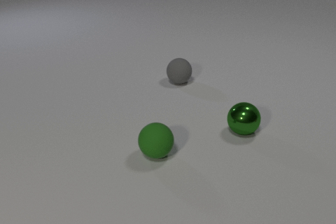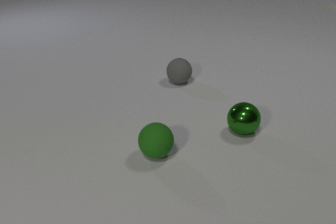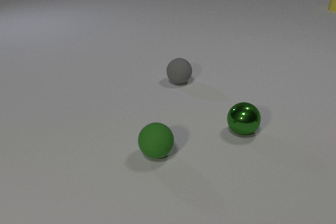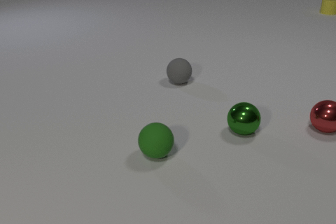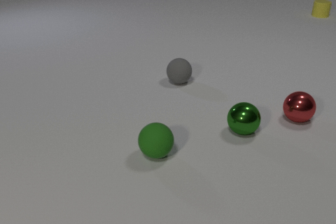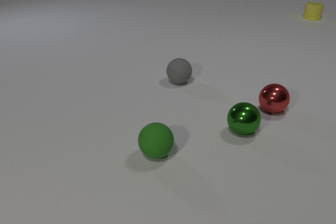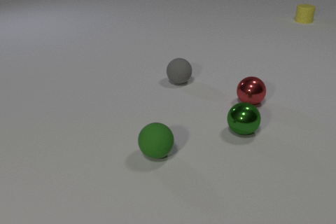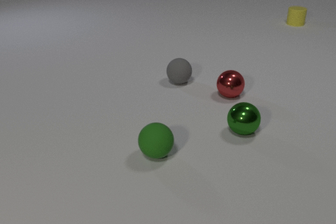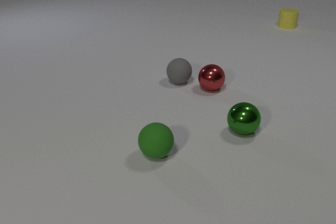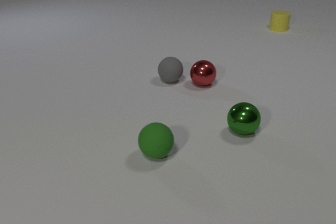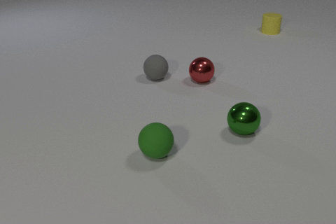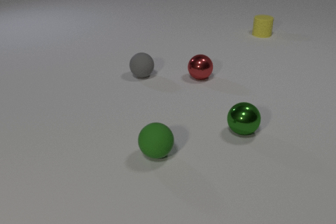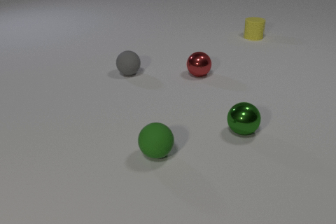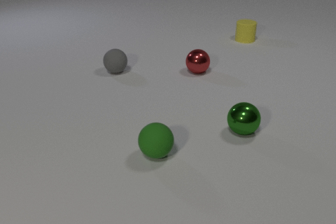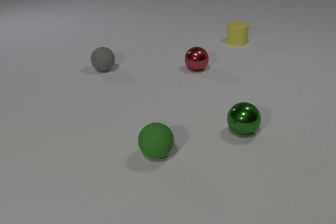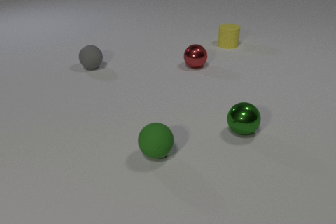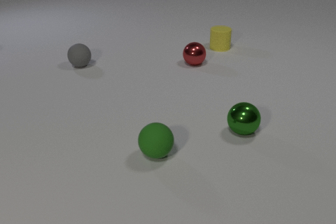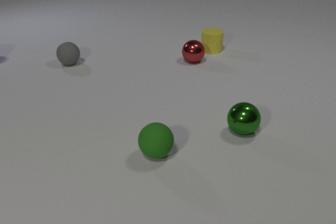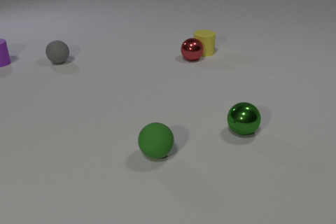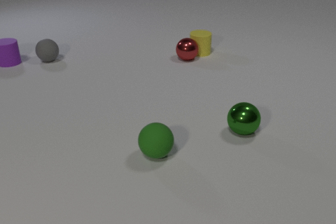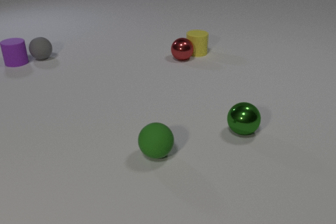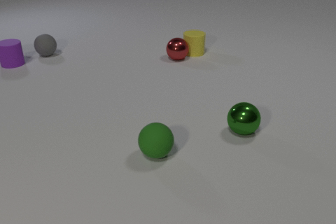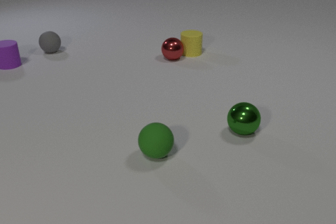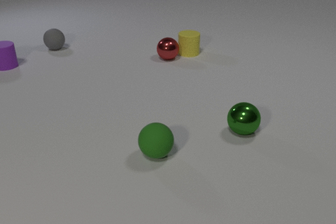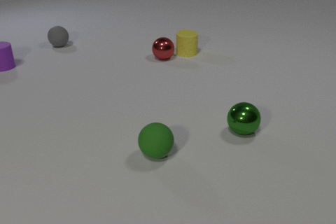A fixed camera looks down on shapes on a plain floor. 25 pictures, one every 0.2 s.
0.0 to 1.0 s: The red metal sphere comes in at the right edge, rolls to the left. The yellow rubber cylinder comes in at the right edge, slides toward the camera and to the left.
1.0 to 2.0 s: The red metal sphere rolls to the left and away from the camera. The gray rubber sphere rolls to the left. The yellow rubber cylinder slides toward the camera and to the left. The red metal sphere and the gray rubber sphere collide.
2.0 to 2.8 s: The red metal sphere rolls away from the camera. The gray rubber sphere rolls to the left and away from the camera. The yellow rubber cylinder slides toward the camera and to the left.
2.8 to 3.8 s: The red metal sphere rolls away from the camera. The gray rubber sphere rolls to the left and away from the camera. The yellow rubber cylinder slides to the left and toward the camera. The purple rubber cylinder comes in at the left edge, slides to the right. The red metal sphere and the yellow rubber cylinder collide.
3.8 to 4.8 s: The red metal sphere rolls to the left. The gray rubber sphere rolls away from the camera. The yellow rubber cylinder slides to the left. The purple rubber cylinder slides toward the camera and to the left. The gray rubber sphere and the purple rubber cylinder collide.
How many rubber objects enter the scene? 2.
How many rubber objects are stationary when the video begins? 2.
How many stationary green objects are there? 2.
